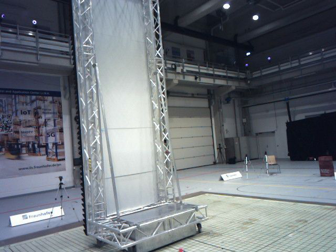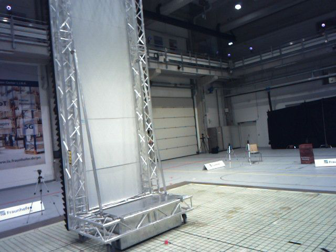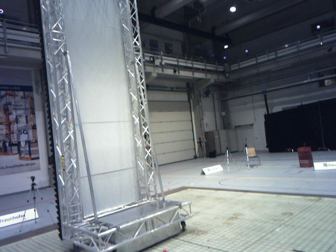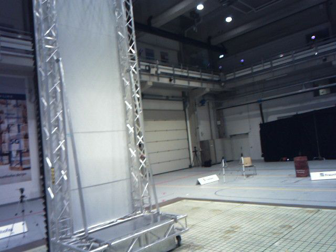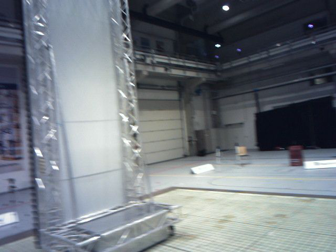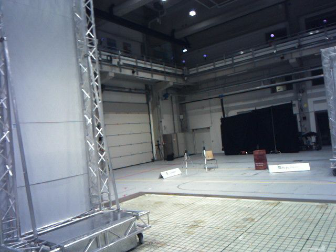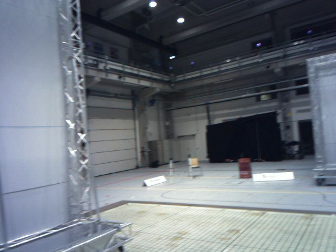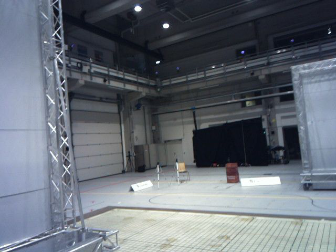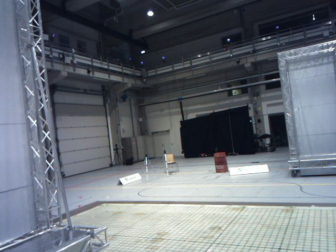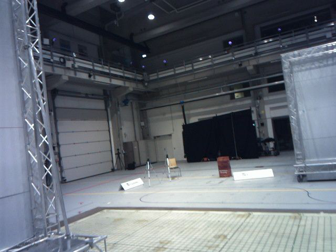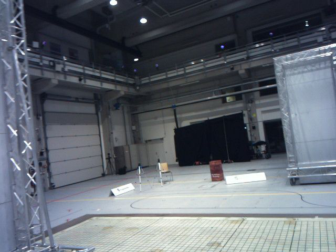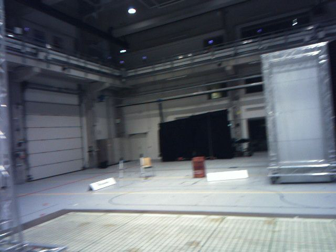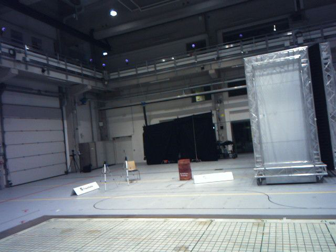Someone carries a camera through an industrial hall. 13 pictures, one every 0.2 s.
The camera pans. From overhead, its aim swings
clockwise.
The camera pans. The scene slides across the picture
to the left.
0.0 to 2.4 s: The scene slides to the left, as the camera pans about 30 degrees to its right. It travels forward, about 2 m.
The film runs forward here.
